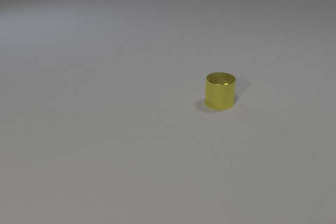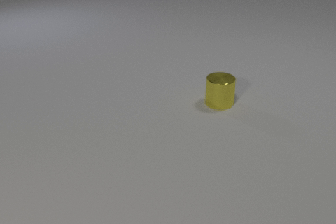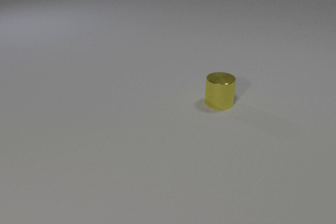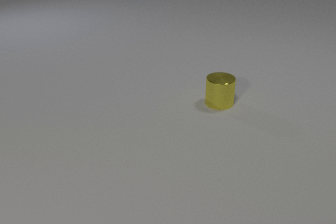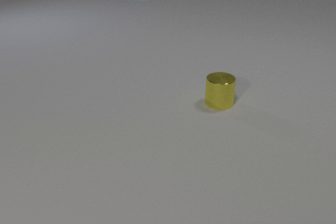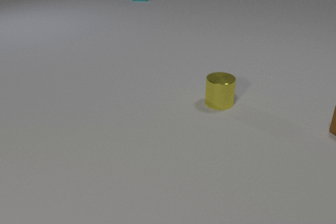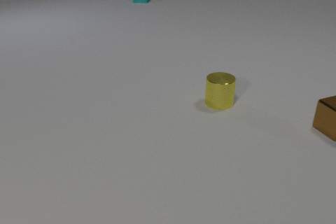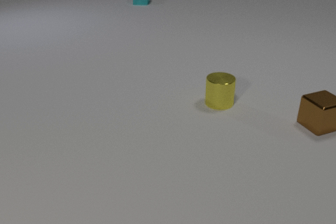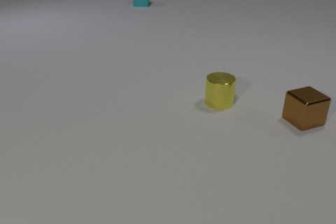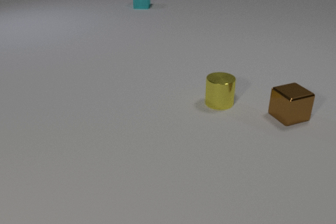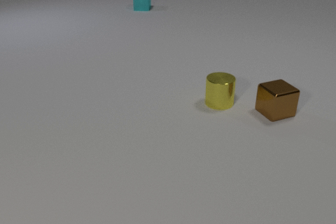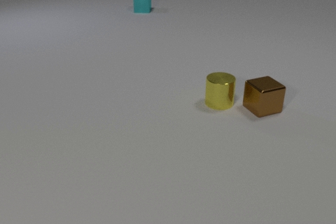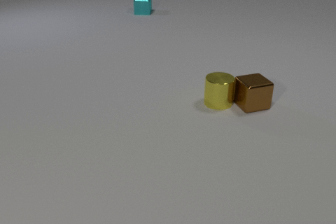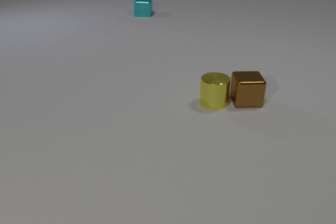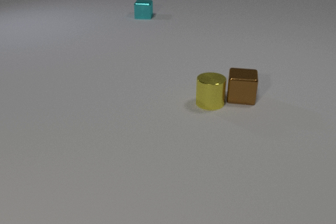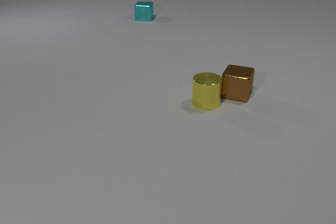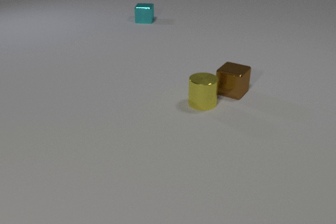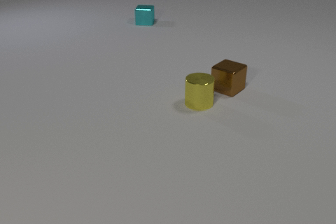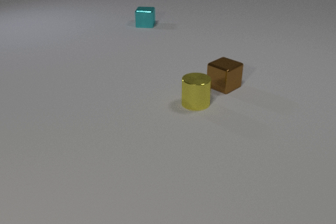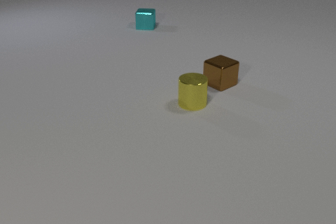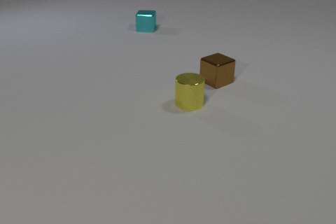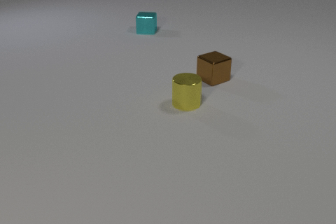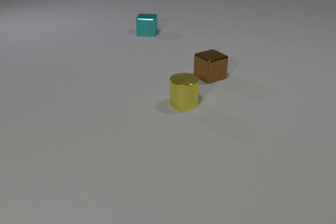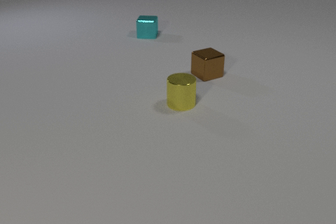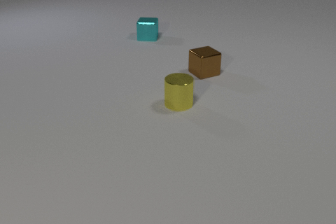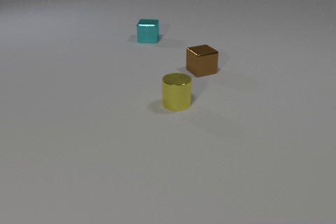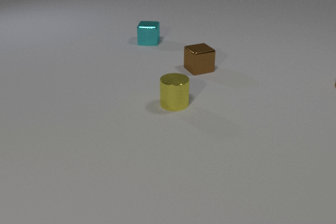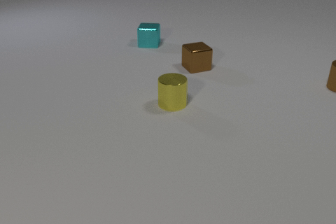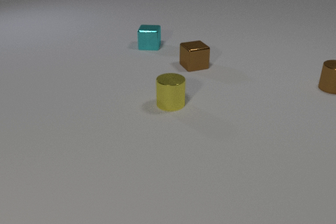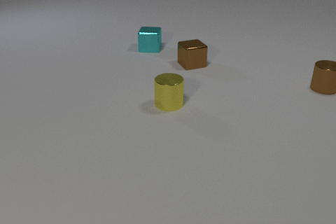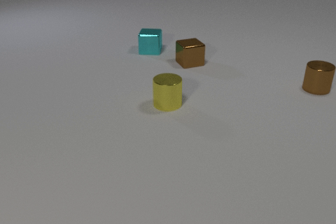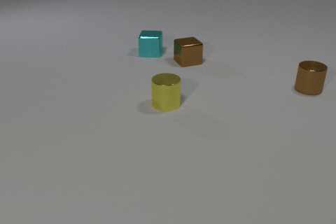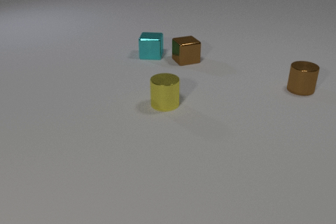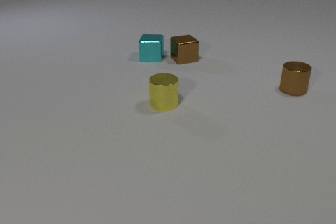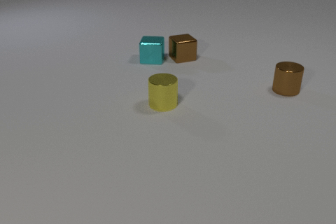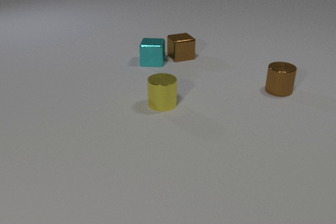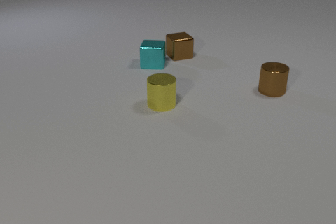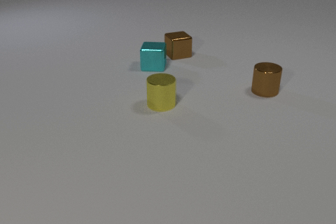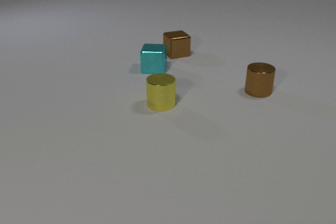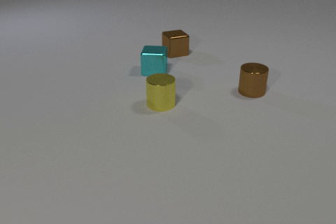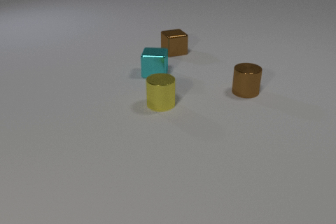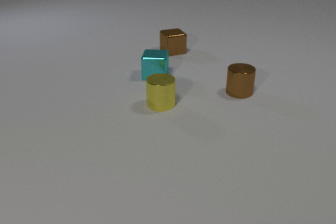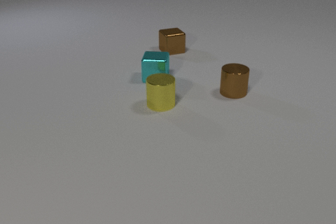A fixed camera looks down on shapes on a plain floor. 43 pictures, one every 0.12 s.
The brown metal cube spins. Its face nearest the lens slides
to the left.
The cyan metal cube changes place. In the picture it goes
toward the camera.
0.00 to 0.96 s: The brown metal cube comes in at the right edge, slides to the left. The cyan metal cube comes in at the top edge, slides toward the camera.
0.96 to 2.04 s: The brown metal cube slides to the left and away from the camera, spins clockwise seen from above by about 60 degrees, its near face sliding to the left. The yellow metal cylinder slides to the left. The cyan metal cube slides toward the camera. The brown metal cube and the yellow metal cylinder collide.
2.04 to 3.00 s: The brown metal cube slides away from the camera and to the left, spins so that its near face slides to the left, clockwise seen from above. The yellow metal cylinder slides to the left. The cyan metal cube slides toward the camera.
3.00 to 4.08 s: The brown metal cube slides away from the camera and to the left. The yellow metal cylinder slides to the left. The cyan metal cube slides toward the camera. The brown metal cylinder comes in at the right edge, slides to the left and toward the camera.
4.08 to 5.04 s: The brown metal cube slides away from the camera and to the left. The cyan metal cube slides toward the camera. The brown metal cylinder slides to the left.
How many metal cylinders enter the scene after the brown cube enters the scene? 1.
What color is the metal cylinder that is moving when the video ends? brown.
What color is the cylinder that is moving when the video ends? brown.
